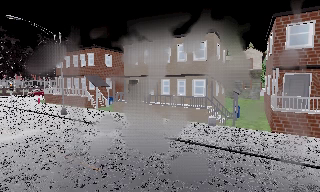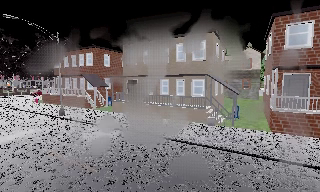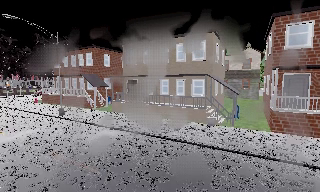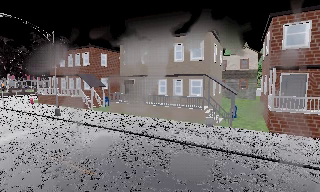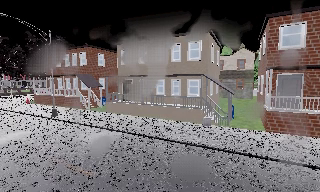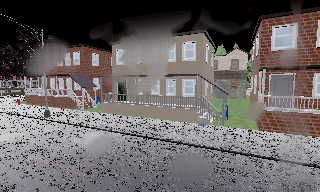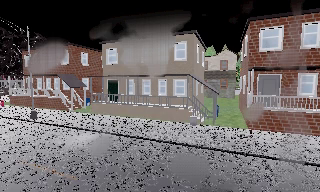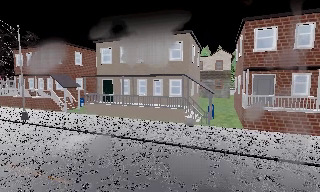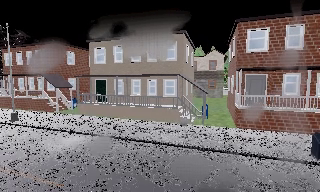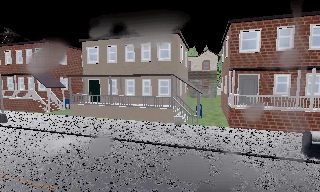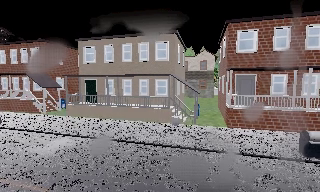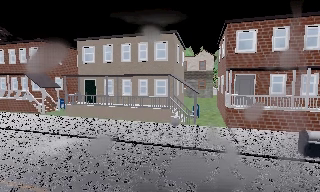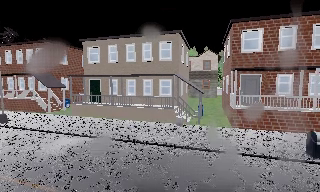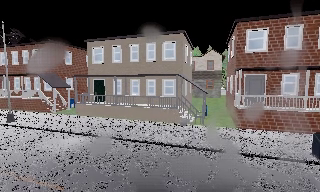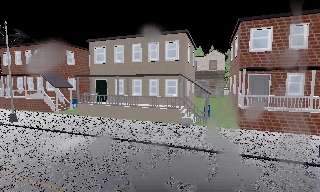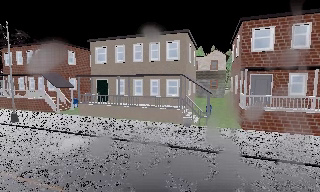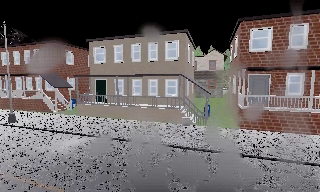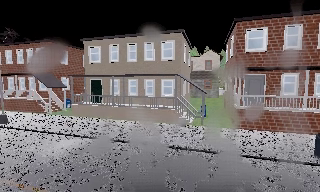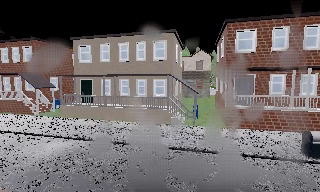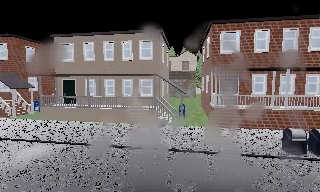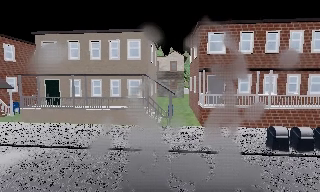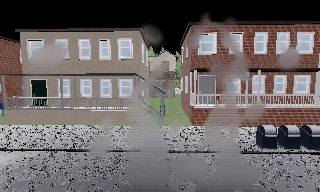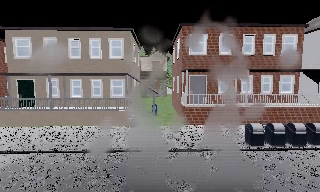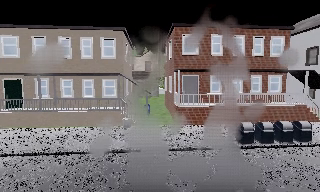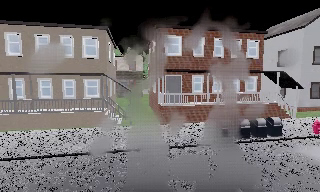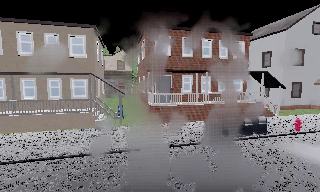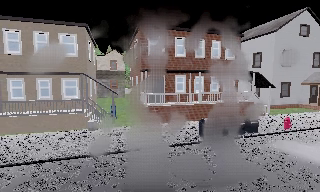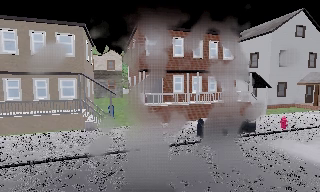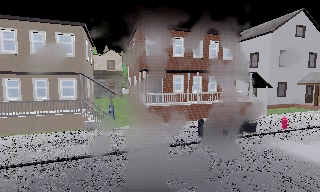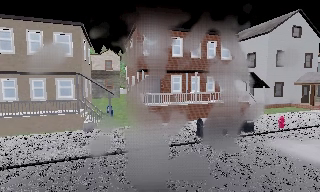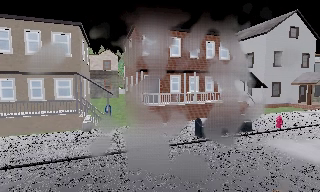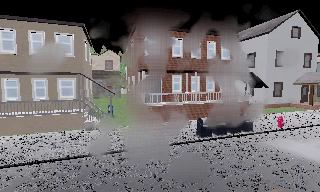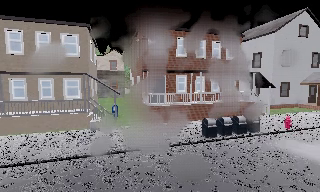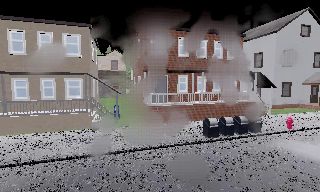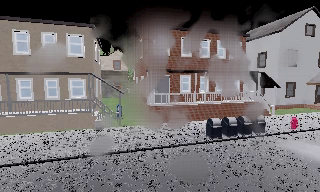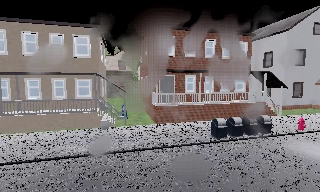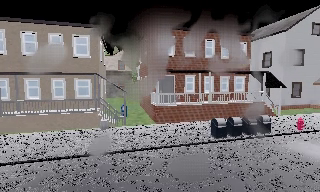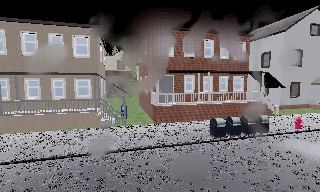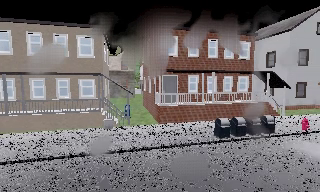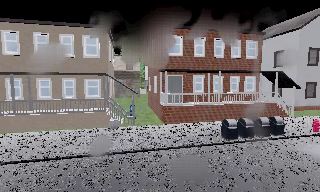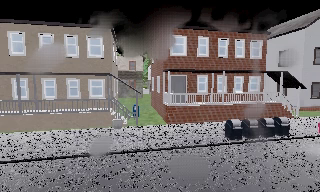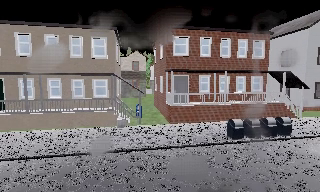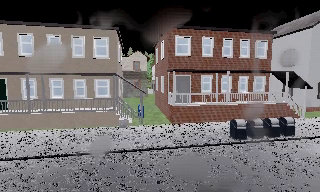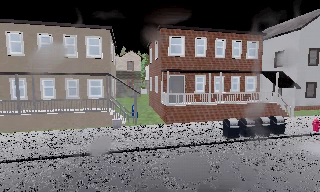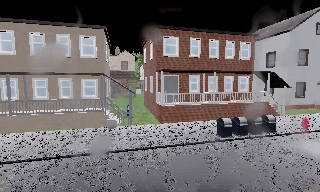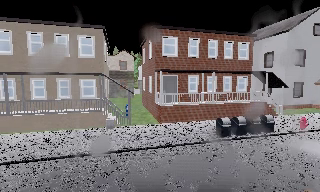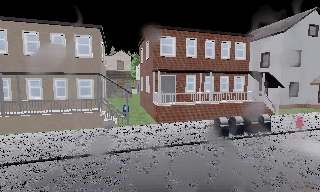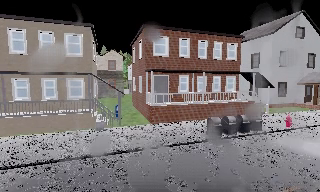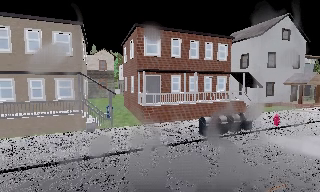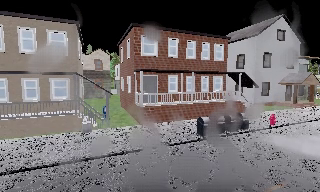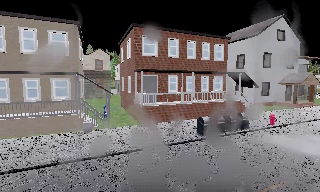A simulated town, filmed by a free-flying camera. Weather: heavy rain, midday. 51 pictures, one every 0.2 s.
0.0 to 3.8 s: The camera swings to its right by about 20 degrees, and the scene slides to the left. It travels forward, about 1 m, so what stands in front looms larger.
3.8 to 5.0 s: The camera pans to its right, which is clockwise from overhead, by about 25 degrees.
5.0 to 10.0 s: The camera travels to its left, about 1 m.
The film runs backward here.
